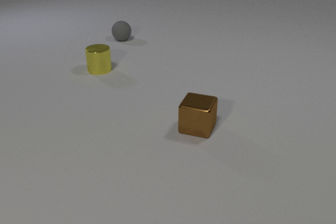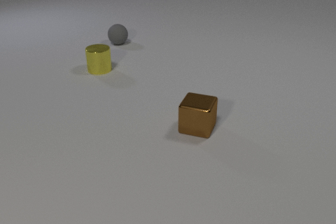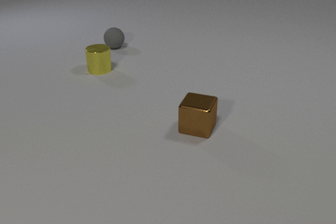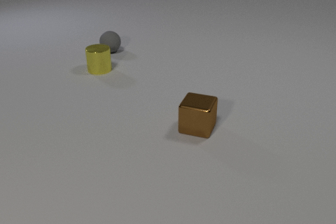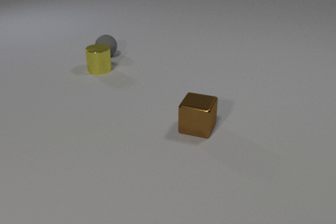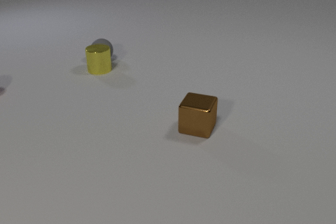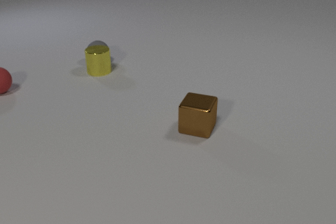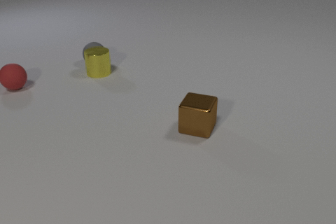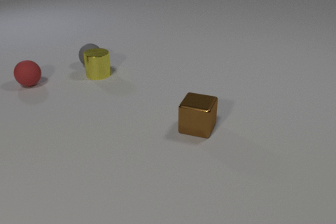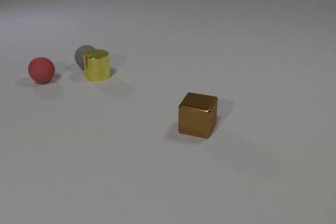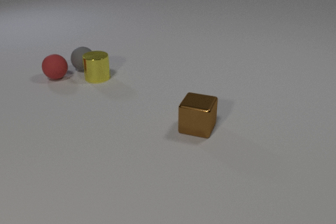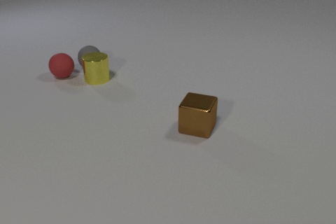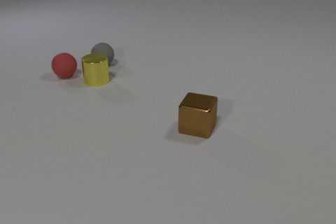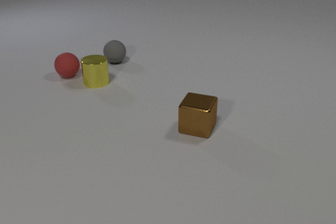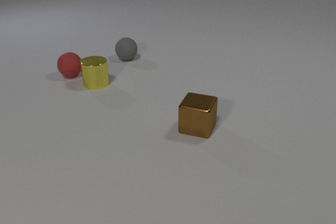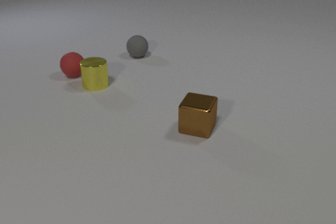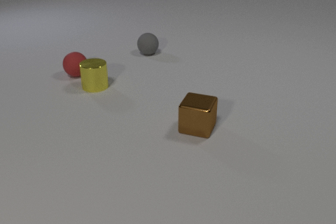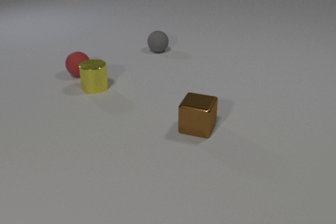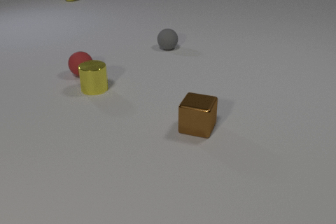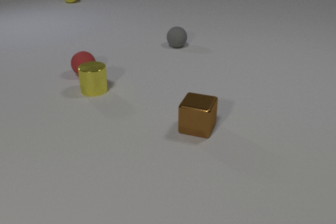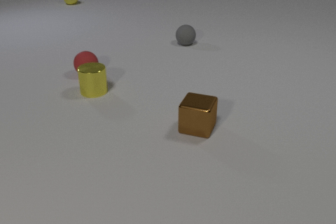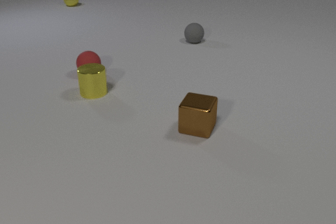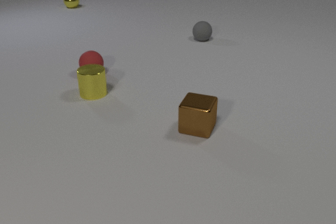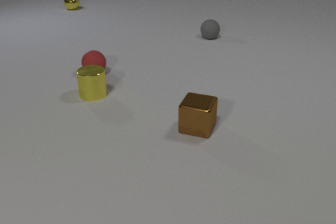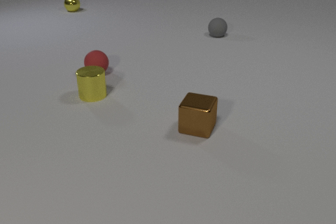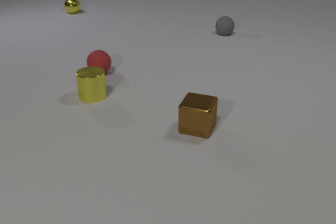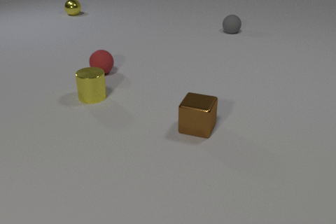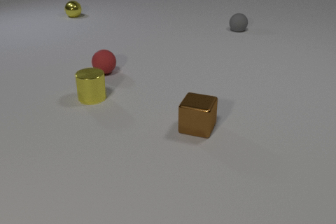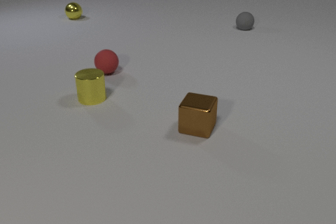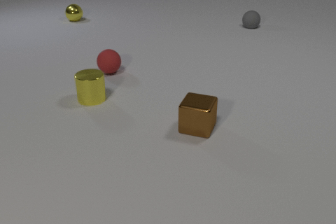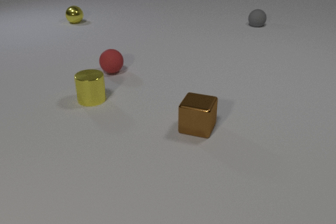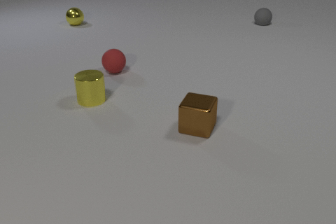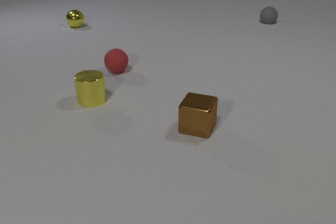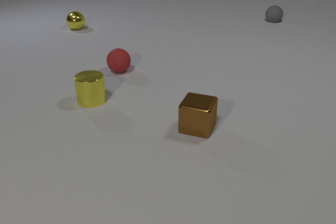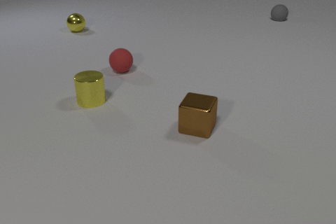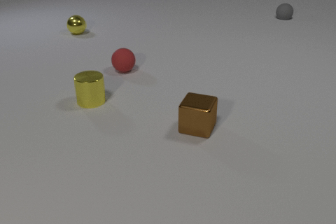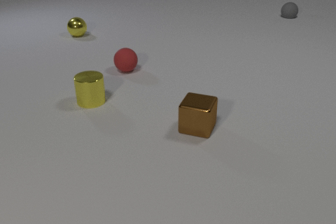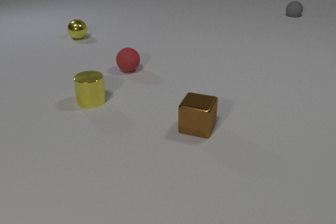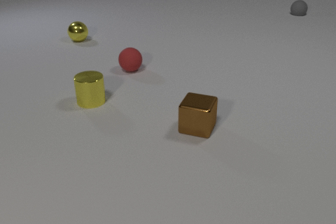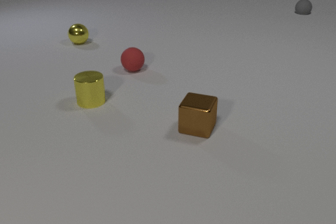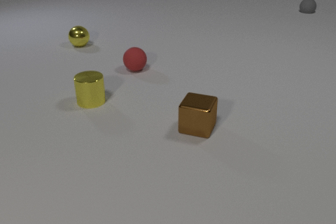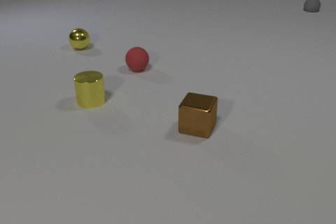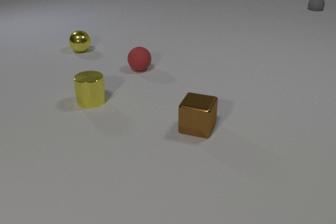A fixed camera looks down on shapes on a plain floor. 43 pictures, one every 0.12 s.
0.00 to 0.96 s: The gray rubber sphere rolls toward the camera and to the left. The yellow metal cylinder slides toward the camera. The red rubber sphere comes in at the left edge, rolls to the right. The gray rubber sphere and the yellow metal cylinder collide.
0.96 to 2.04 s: The gray rubber sphere rolls to the right and away from the camera. The yellow metal cylinder slides toward the camera. The red rubber sphere rolls to the right. The gray rubber sphere and the red rubber sphere collide.
2.04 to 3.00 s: The gray rubber sphere rolls to the right and away from the camera. The yellow metal cylinder slides toward the camera. The red rubber sphere rolls to the right. The yellow metal sphere rolls toward the camera.
3.00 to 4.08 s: The gray rubber sphere rolls away from the camera and to the right. The yellow metal cylinder slides toward the camera. The red rubber sphere rolls to the right. The yellow metal sphere rolls toward the camera.
4.08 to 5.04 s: The gray rubber sphere rolls away from the camera and to the right. The red rubber sphere rolls to the right. The yellow metal sphere rolls toward the camera.
What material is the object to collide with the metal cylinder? rubber.
Are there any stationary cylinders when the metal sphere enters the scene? no.
What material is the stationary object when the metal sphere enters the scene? metal.
